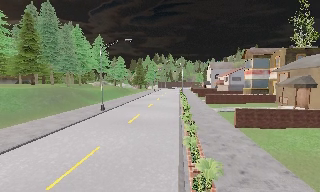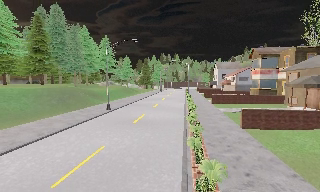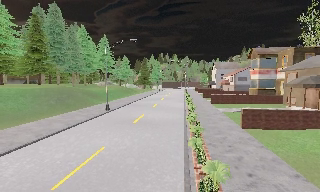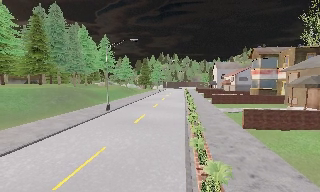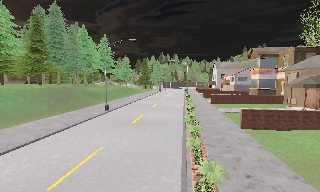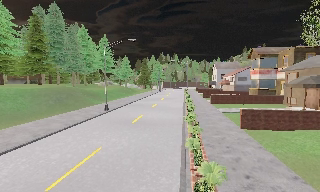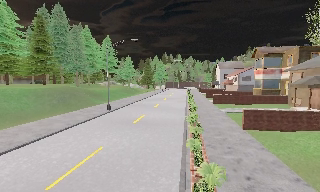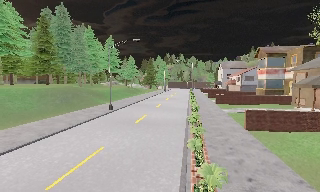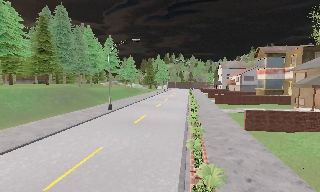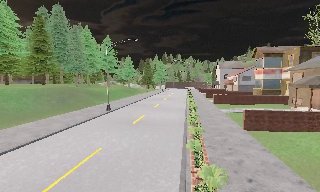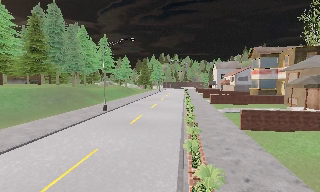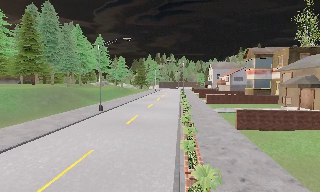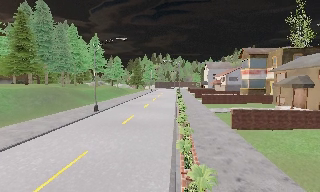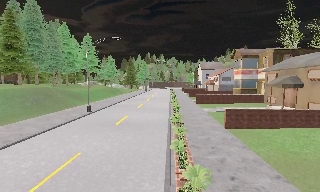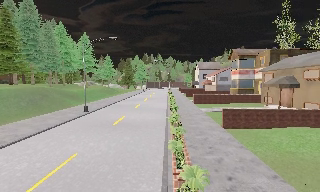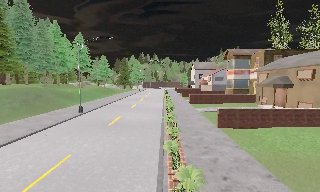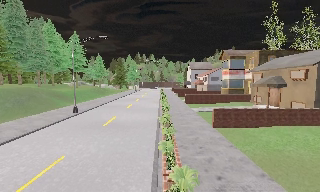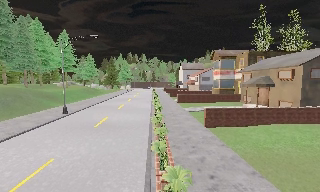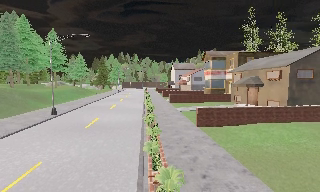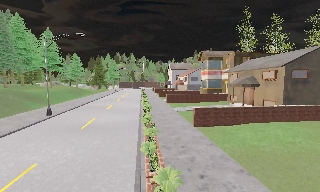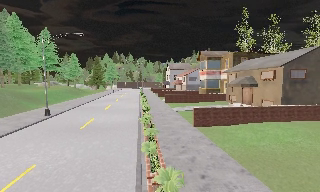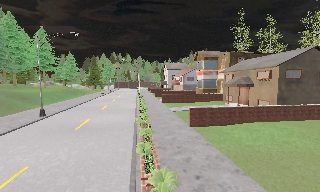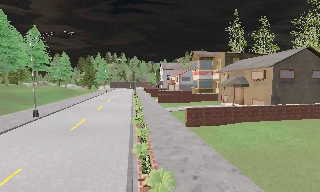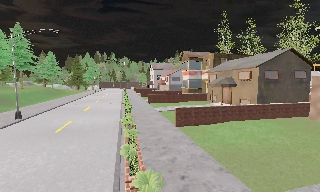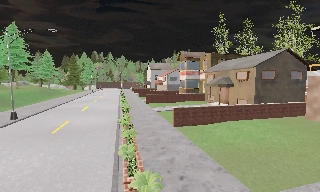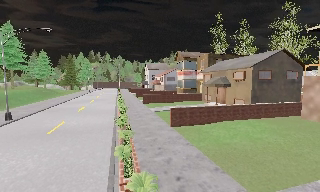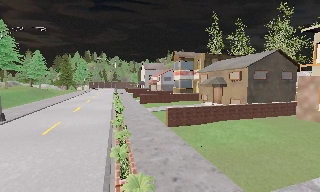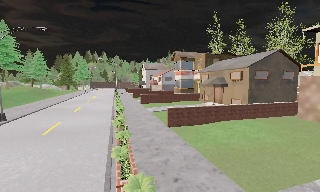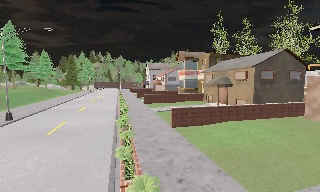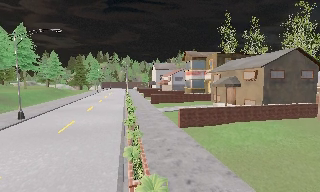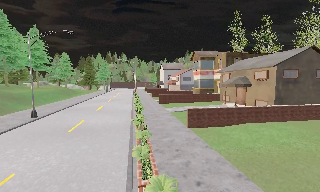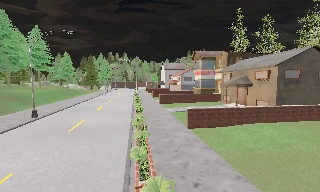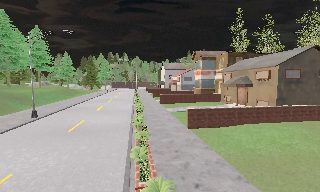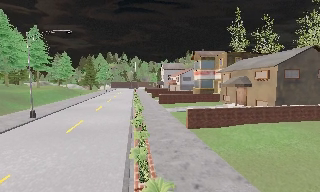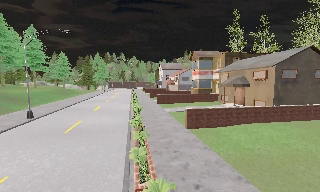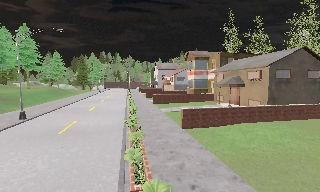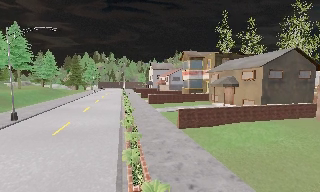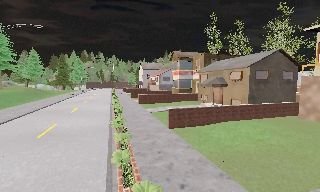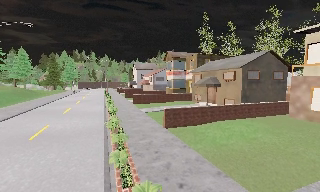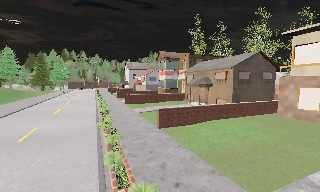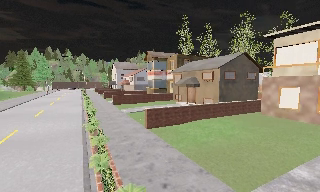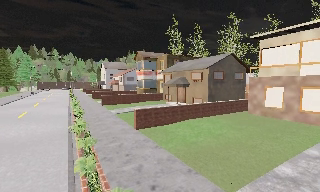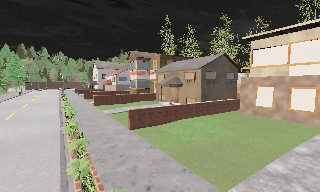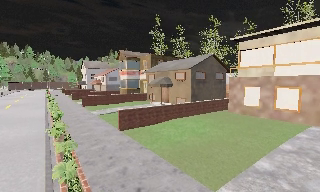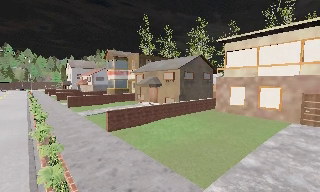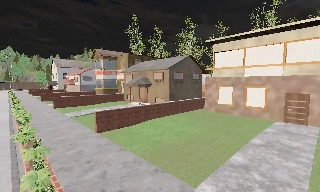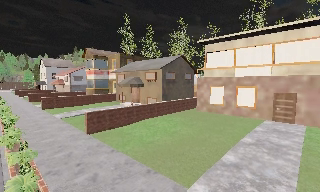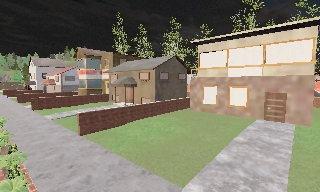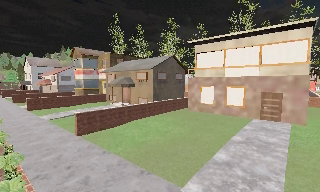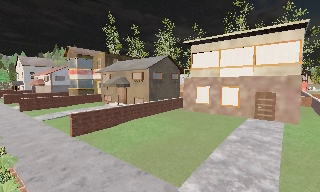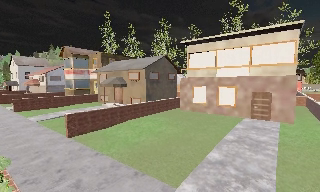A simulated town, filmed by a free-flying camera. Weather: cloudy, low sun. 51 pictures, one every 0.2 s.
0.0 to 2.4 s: The camera shifts only a little, or ends up much as it began.
2.4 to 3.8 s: The camera pans to its right, which is clockwise from overhead, by about 15 degrees.
3.8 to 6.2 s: The camera shifts only a little, or ends up much as it began.
6.2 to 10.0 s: The camera swings to its right by about 45 degrees, and the scene slides to the left. It travels to its left and forward, about 1 m.
The film runs forward here.
